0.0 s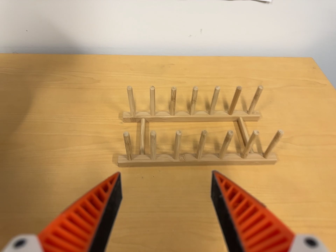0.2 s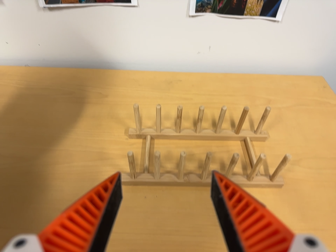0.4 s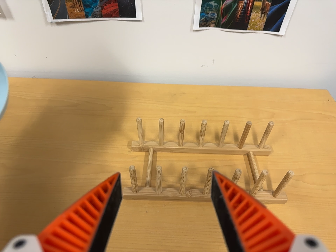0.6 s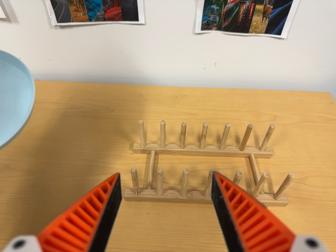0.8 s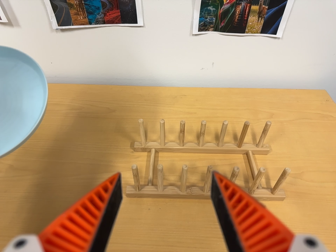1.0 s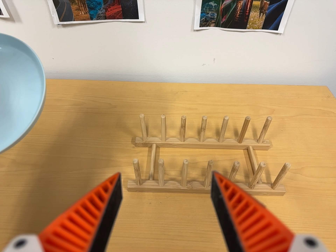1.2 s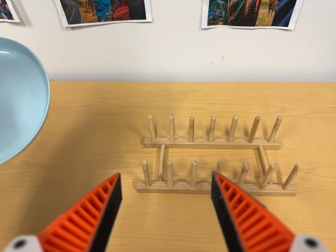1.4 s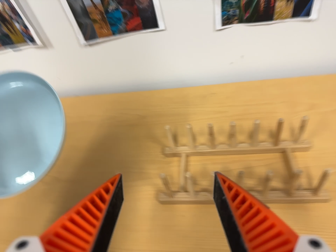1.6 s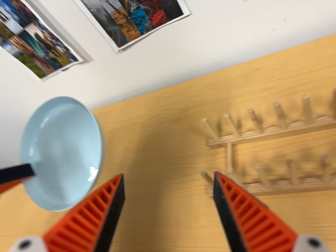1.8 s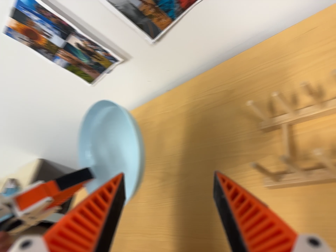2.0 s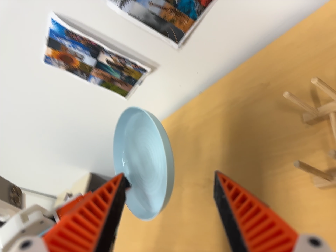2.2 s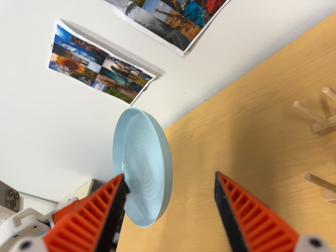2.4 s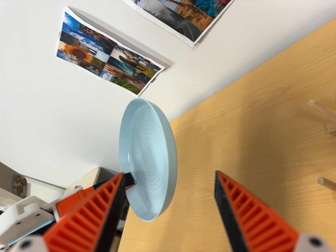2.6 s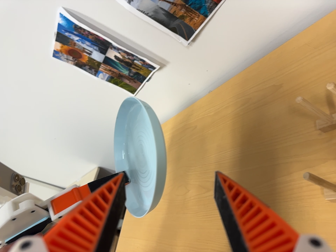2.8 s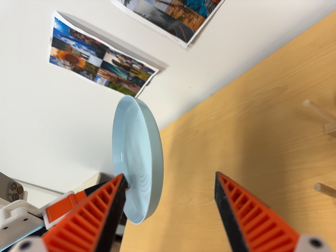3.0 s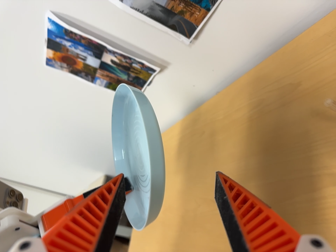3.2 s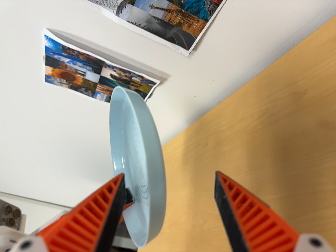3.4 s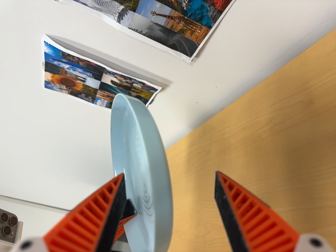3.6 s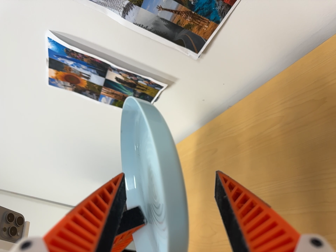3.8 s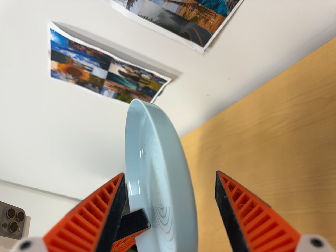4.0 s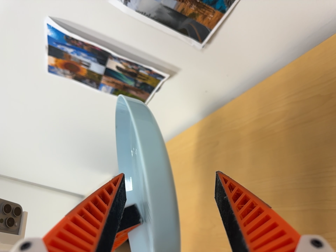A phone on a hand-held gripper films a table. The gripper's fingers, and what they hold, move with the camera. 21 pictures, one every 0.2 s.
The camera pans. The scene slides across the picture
to the right.
0.0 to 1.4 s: The scene slides to the right, as the camera pans about 15 degrees to its left. It travels to its right and toward the top of its view, about 6 cm.
1.4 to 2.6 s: The camera swings to its left by about 40 degrees, and the scene slides to the right. It travels to its right, forward and toward the top of its view, about 14 cm. Its aim tips toward the bottom of its view by about 10 degrees. It rolls about its line of sight by about 20 degrees, and the scene rotates counterclockwise.
2.6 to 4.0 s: The camera travels forward and toward the top of its view, about 12 cm, so what stands in front looms larger.
The film runs forward here.
